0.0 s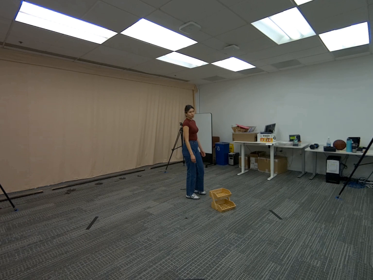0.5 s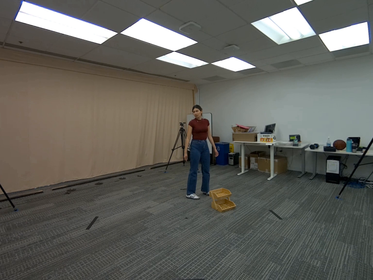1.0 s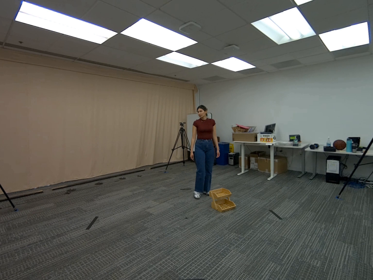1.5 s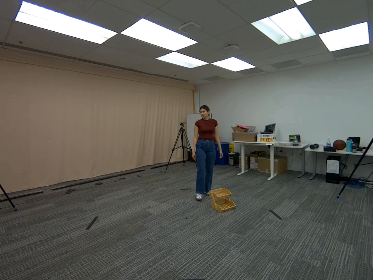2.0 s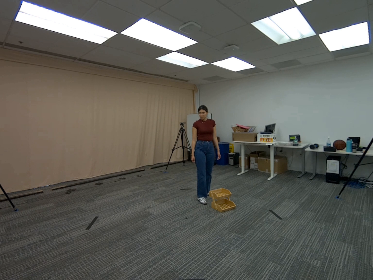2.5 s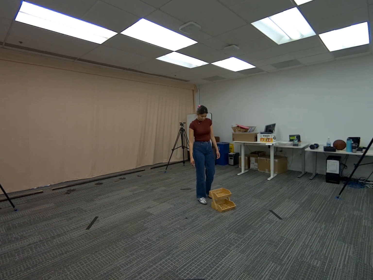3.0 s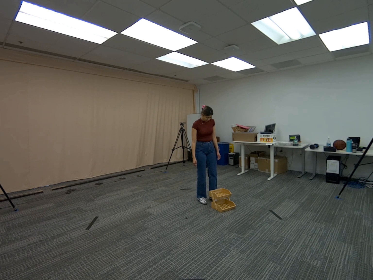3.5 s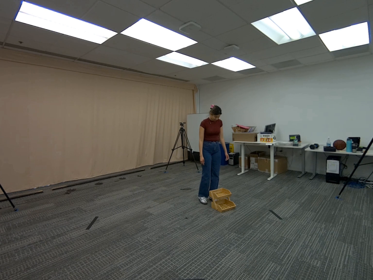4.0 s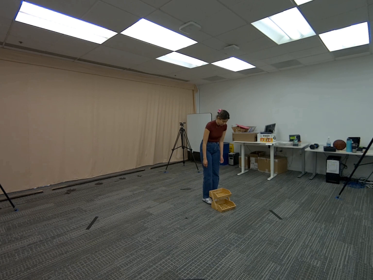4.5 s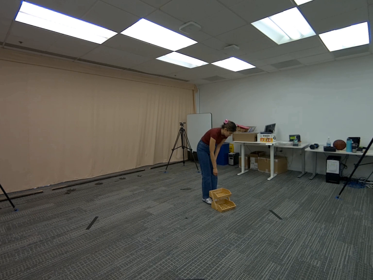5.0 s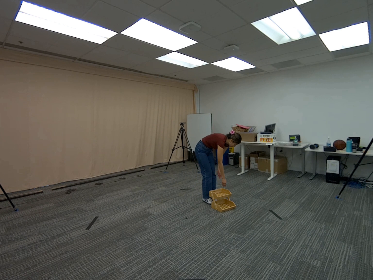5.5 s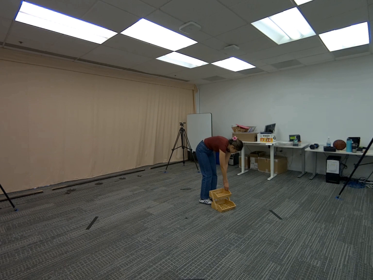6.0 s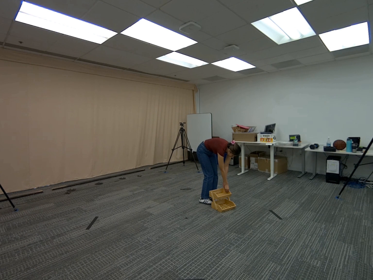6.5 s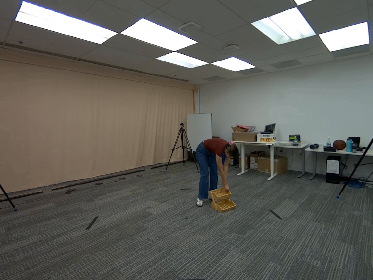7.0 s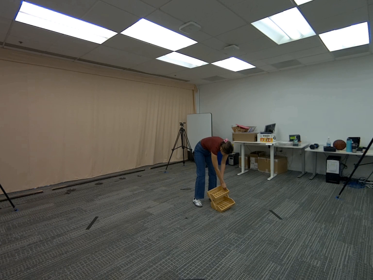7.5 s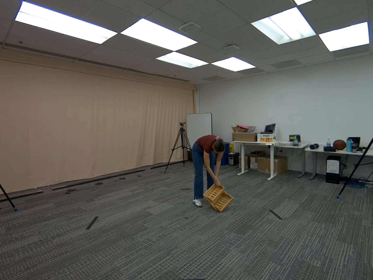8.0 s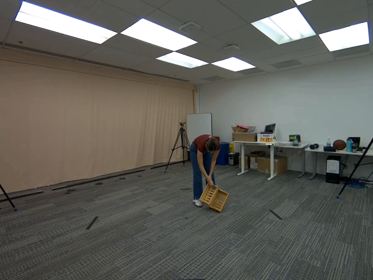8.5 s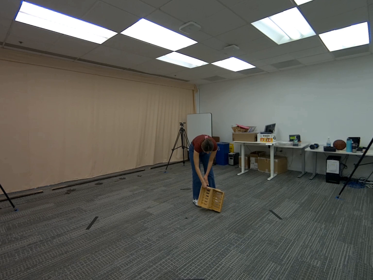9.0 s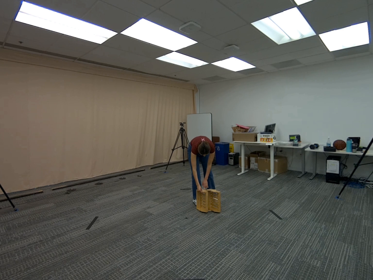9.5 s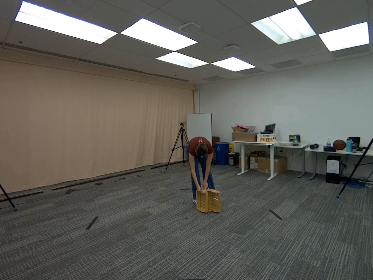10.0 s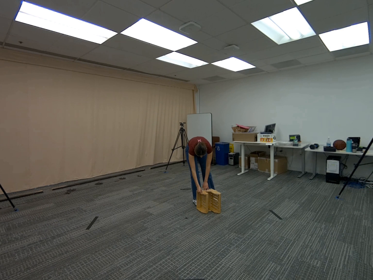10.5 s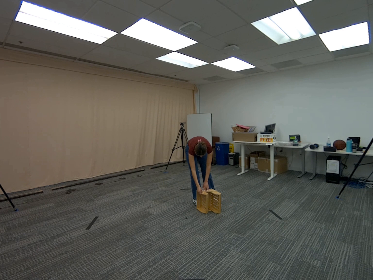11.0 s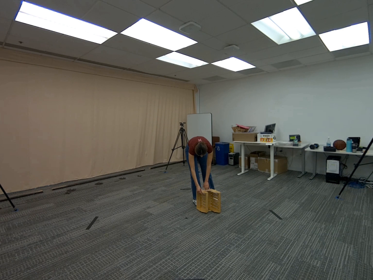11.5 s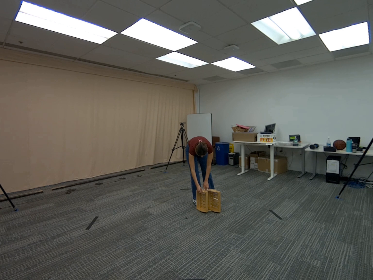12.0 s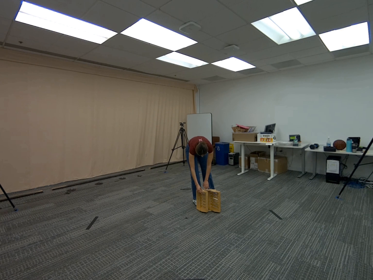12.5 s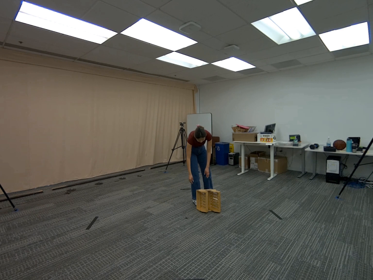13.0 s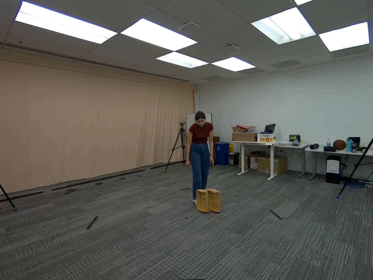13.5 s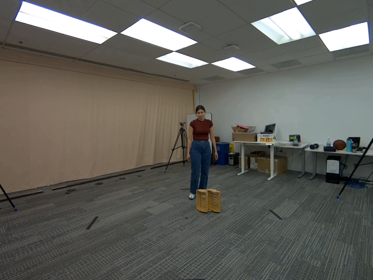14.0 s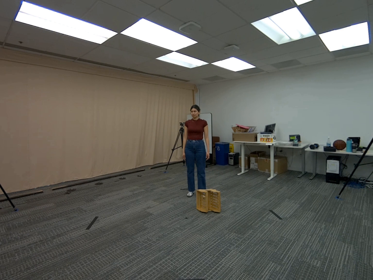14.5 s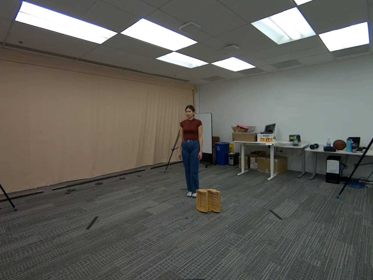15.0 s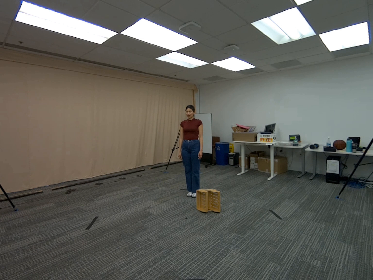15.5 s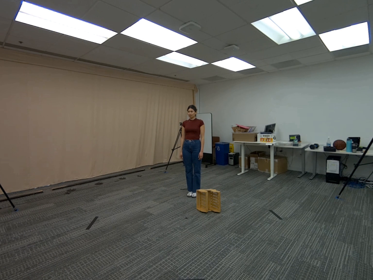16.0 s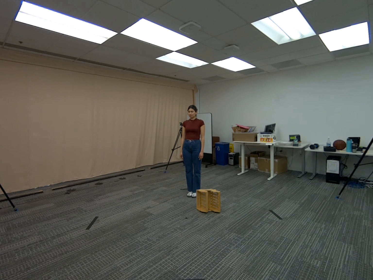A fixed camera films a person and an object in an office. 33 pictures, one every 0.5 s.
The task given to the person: Walk over to the wooden crate and rotate the wooden crate 90°.
